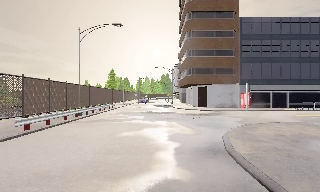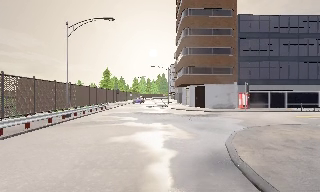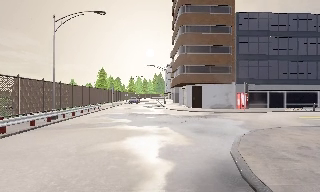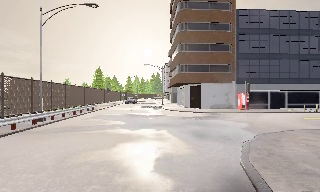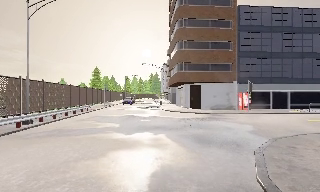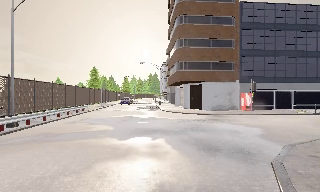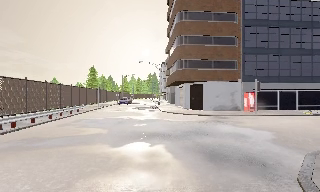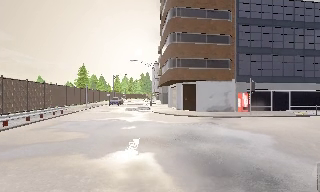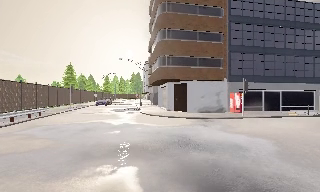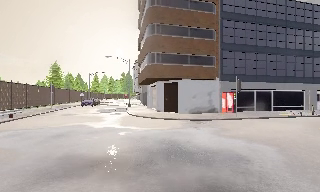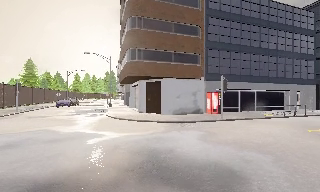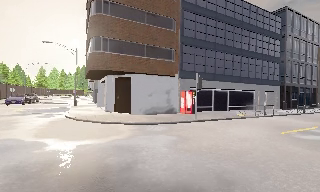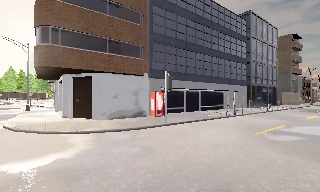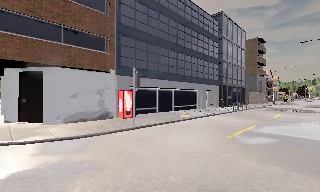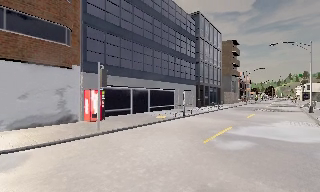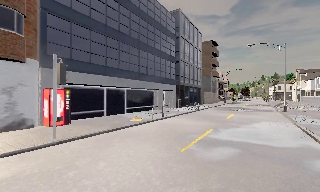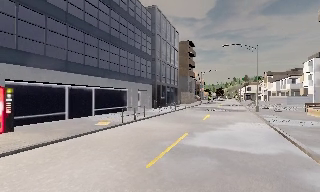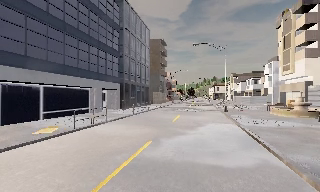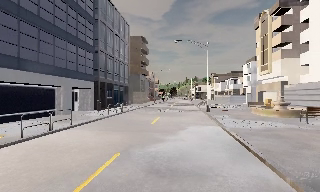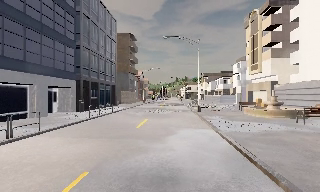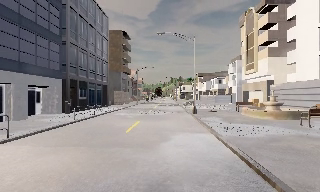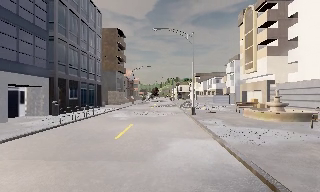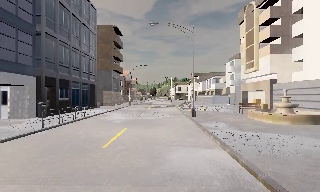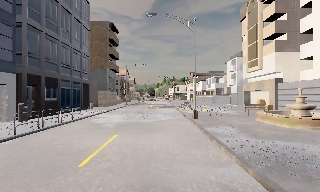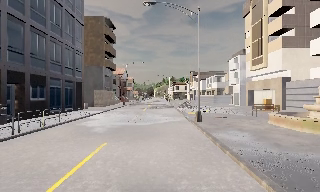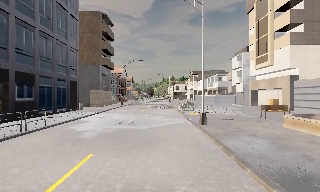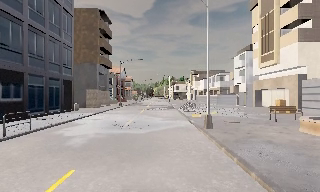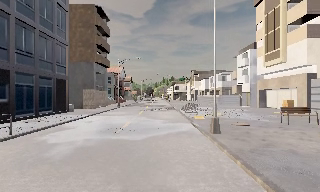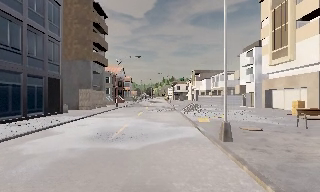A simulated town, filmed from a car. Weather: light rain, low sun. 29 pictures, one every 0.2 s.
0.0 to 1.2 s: The camera travels forward, about 5 m, so what stands in front looms larger.
1.2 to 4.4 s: The camera swings to its right by about 85 degrees, and the scene slides to the left. It travels forward, about 19 m.
4.4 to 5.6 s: The camera travels forward, about 7 m, so what stands in front looms larger.
The film runs forward here.
